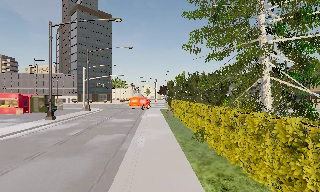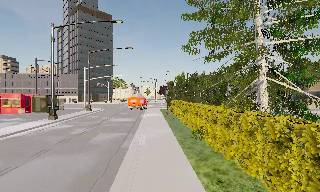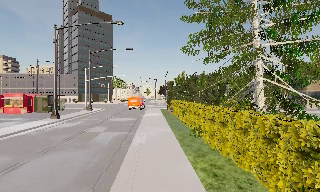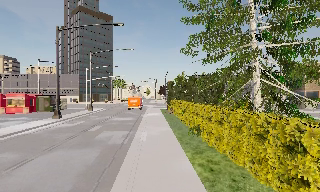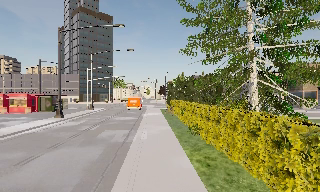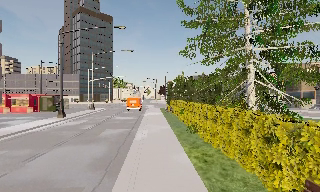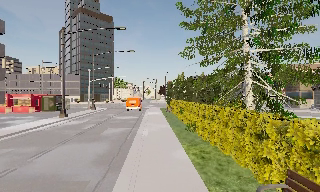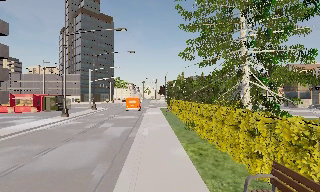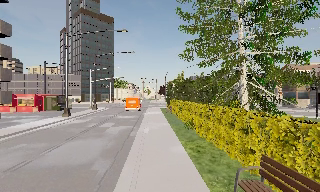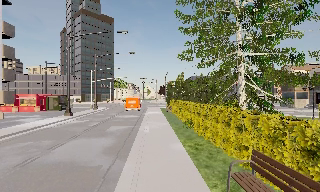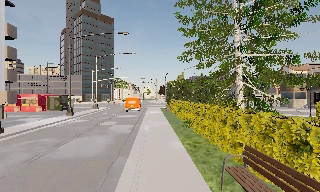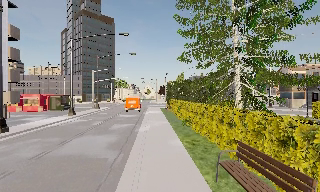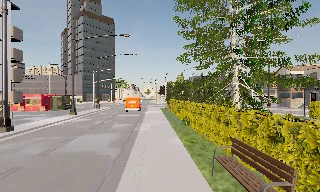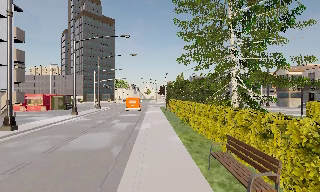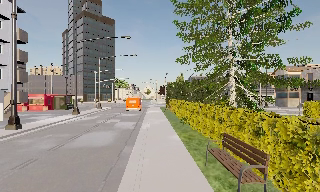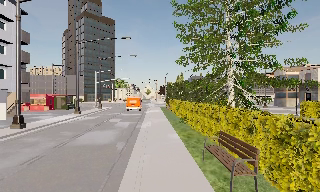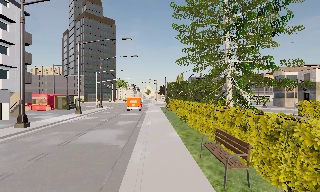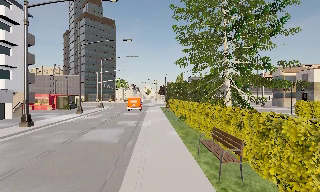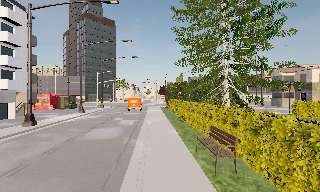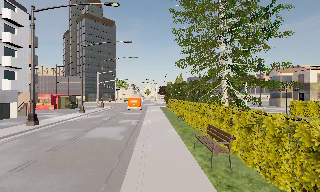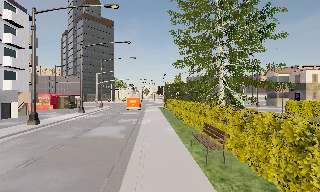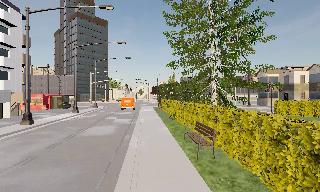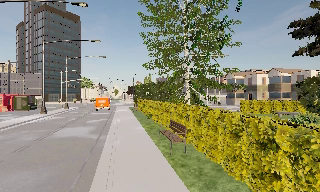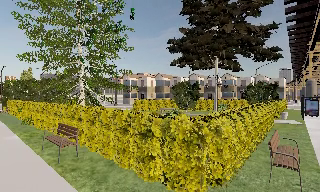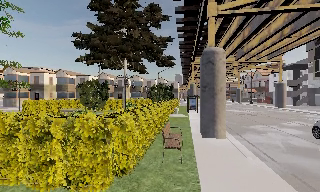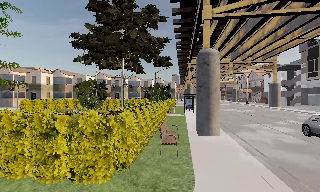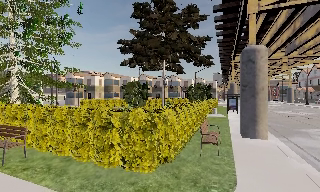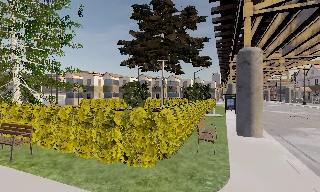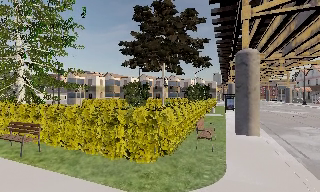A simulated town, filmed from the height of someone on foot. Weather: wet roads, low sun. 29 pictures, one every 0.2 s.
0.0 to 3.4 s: The camera travels backward, about 6 m, so what stands in front gets smaller.
3.4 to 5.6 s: The scene slides to the left, as the camera pans about 65 degrees to its right. It travels backward, about 4 m.
The film runs backward here.
